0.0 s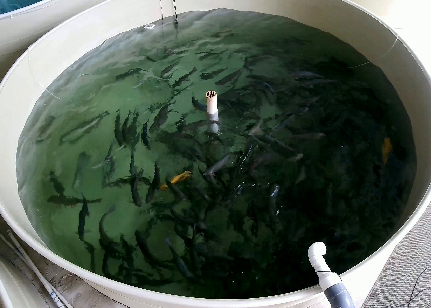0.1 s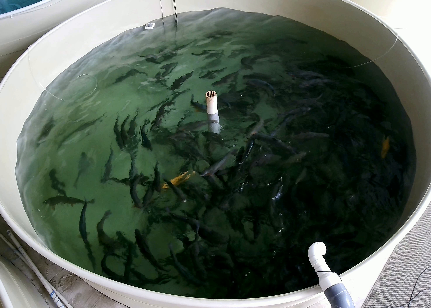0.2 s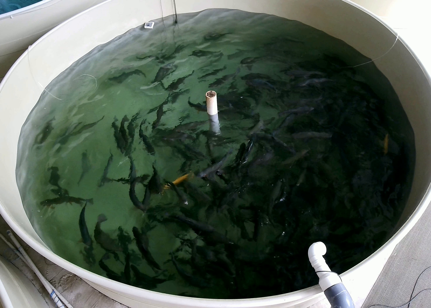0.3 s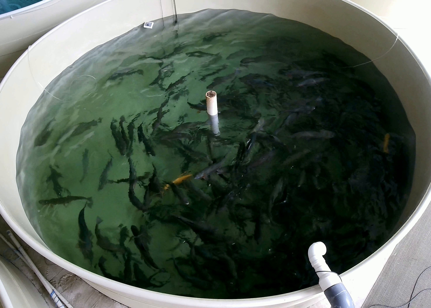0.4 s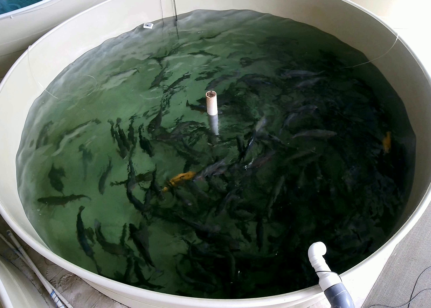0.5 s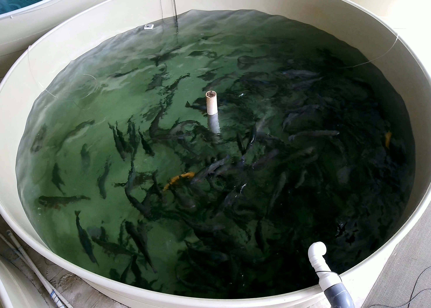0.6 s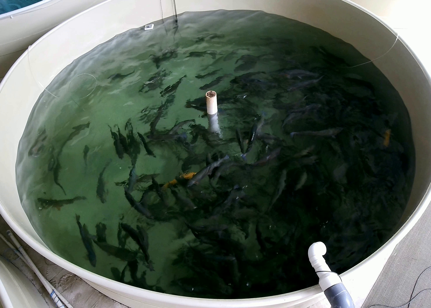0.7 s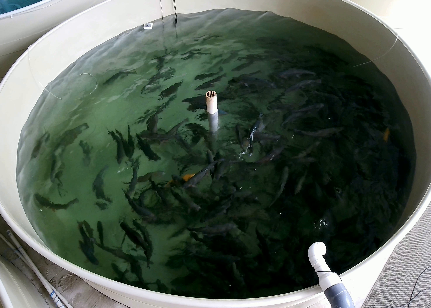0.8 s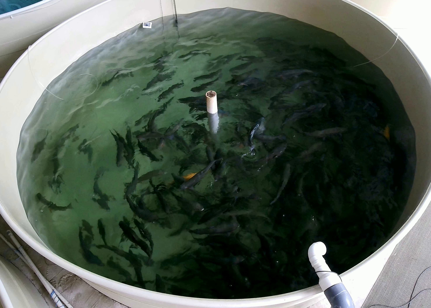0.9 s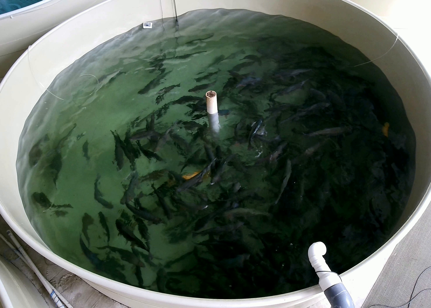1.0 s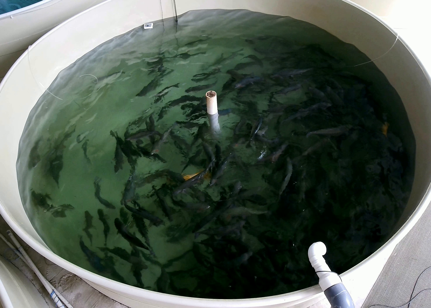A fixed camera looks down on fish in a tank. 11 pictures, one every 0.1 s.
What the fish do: Foraging.
